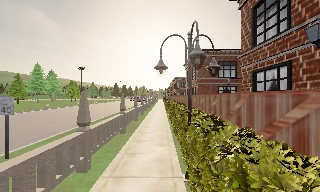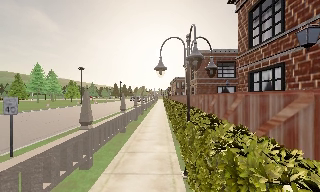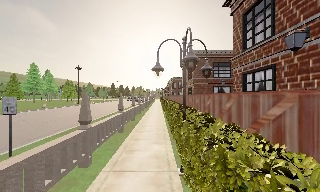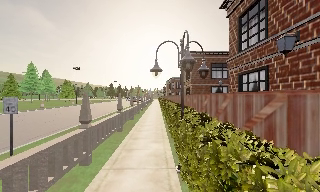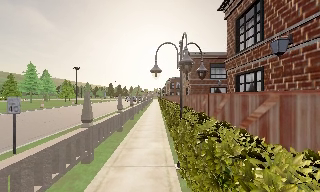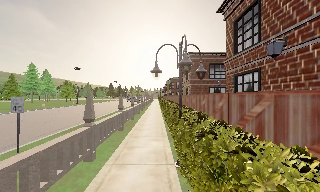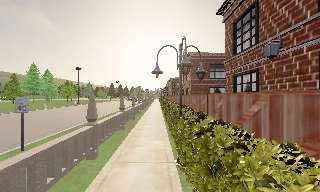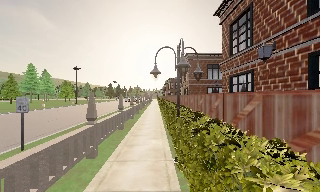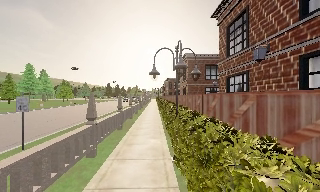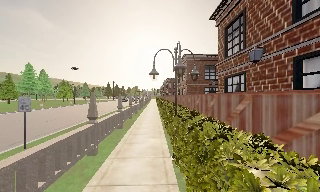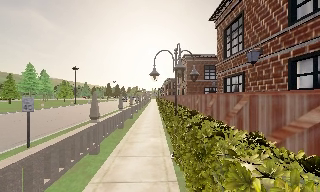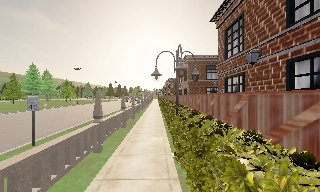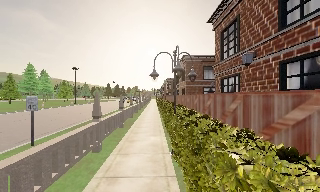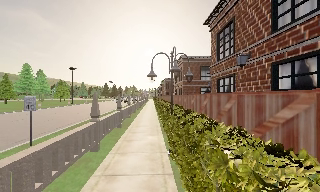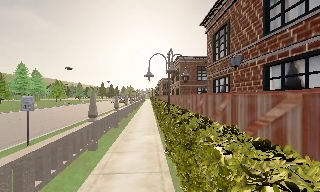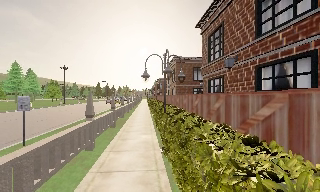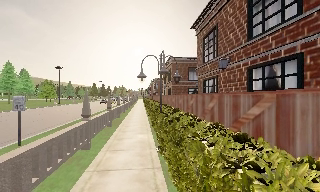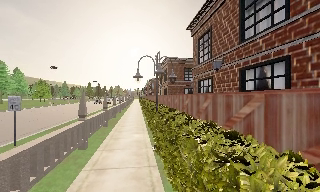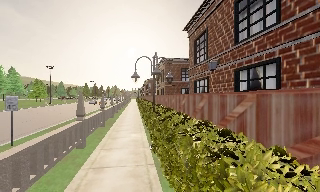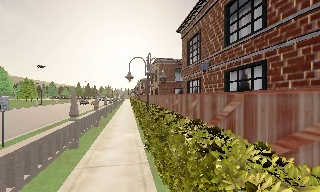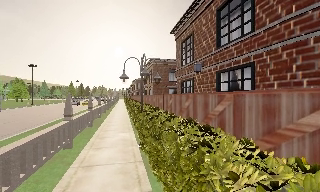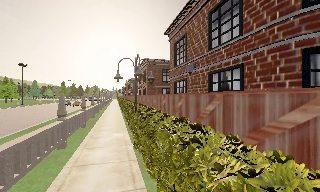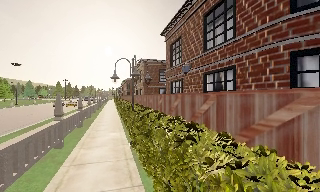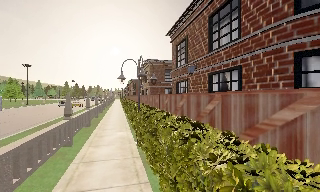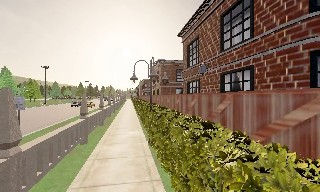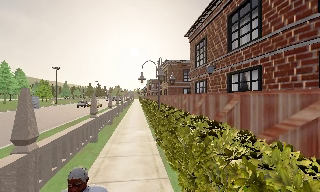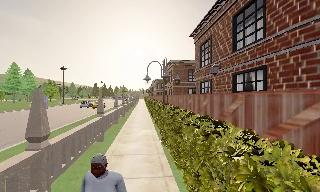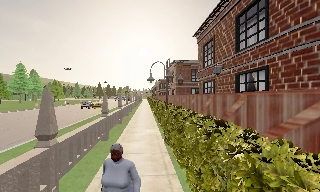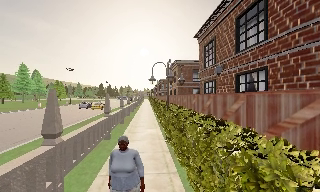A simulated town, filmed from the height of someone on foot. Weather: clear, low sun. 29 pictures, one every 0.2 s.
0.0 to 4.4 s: The scene slides to the left, as the camera pans about 15 degrees to its right. It travels backward, about 3.5 m, so what stands in front gets smaller.
4.4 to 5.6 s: The camera pans to its left, which is counterclockwise from overhead, by about 10 degrees. It travels backward, about 0.5 m, so what stands in front gets smaller.
The film runs backward here.
